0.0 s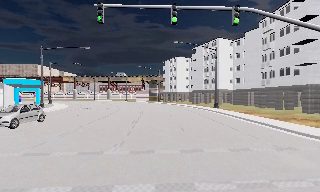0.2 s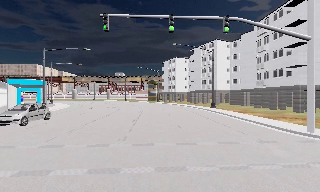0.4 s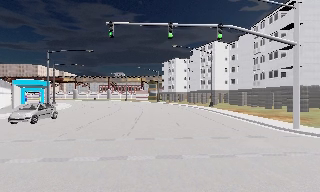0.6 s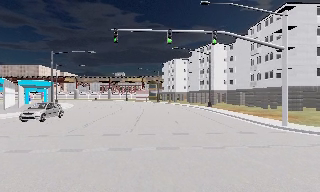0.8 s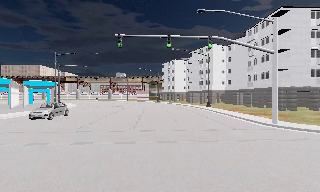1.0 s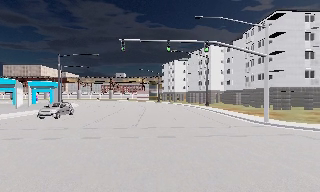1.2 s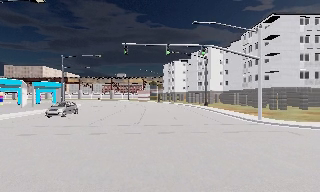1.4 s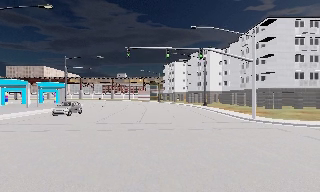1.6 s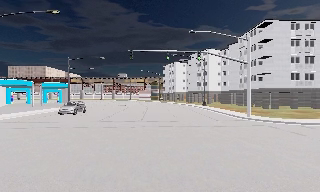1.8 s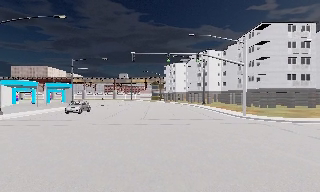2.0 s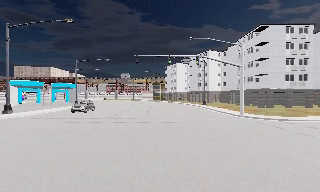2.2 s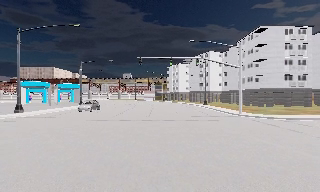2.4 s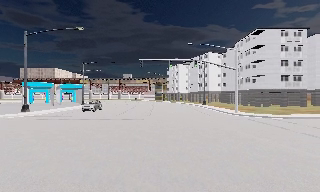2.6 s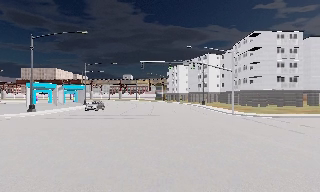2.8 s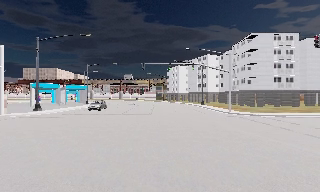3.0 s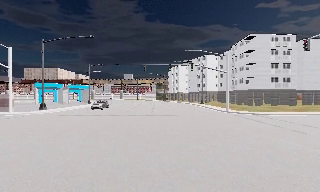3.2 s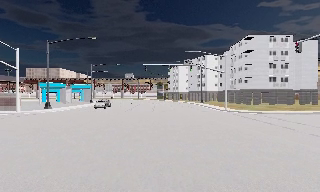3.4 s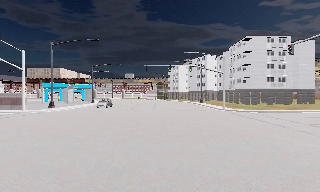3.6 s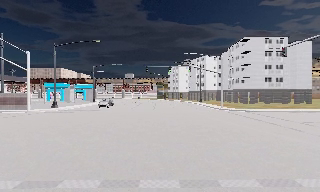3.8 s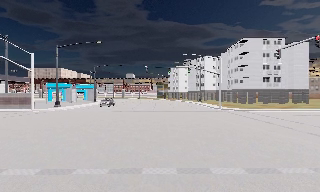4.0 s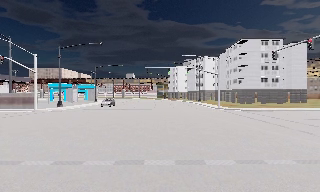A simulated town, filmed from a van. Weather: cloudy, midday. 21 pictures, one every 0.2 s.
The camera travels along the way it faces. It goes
backward.
0.0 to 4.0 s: The camera travels backward, about 18 m, so what stands in front gets smaller.
The film runs backward here.
